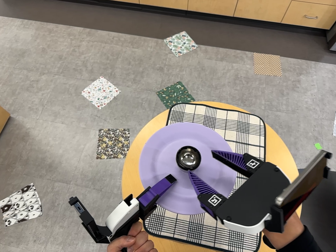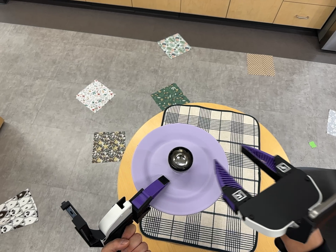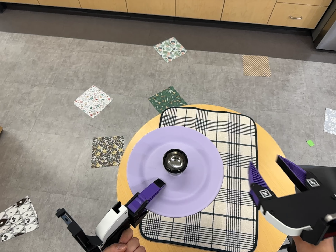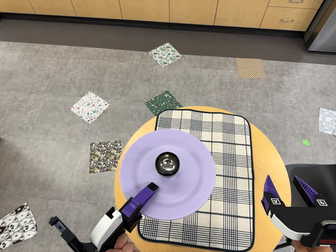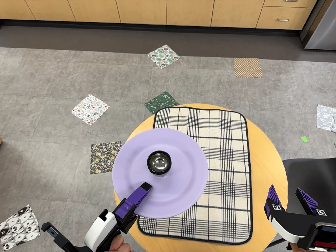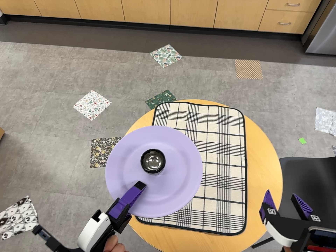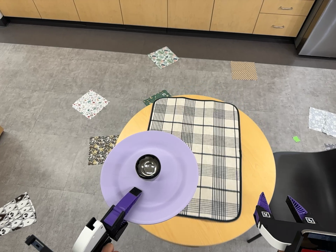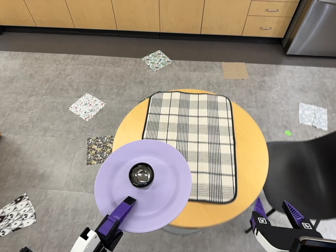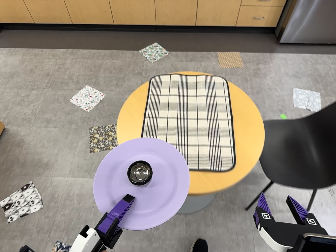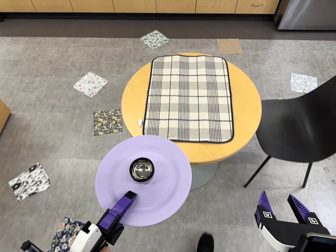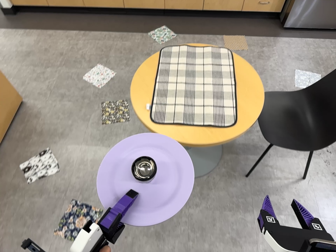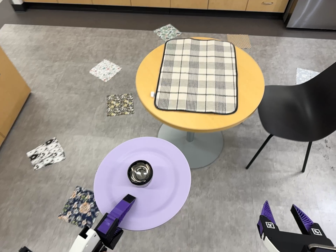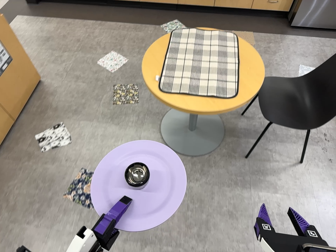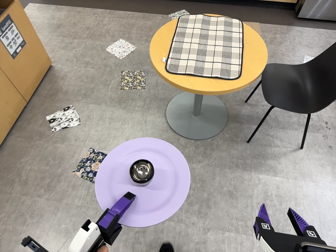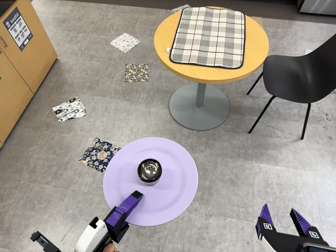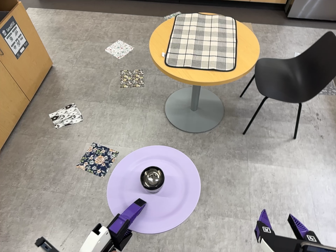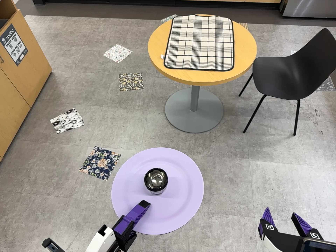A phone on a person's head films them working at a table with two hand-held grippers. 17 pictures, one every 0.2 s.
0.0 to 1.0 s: The camera travels toward the bottom of its view, backward and to its right, about 14 cm, so close, fixed things drift upward.
1.0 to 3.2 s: The camera travels toward the bottom of its view and backward, about 100 cm, so close, fixed things drift upward.
The film runs backward here.
